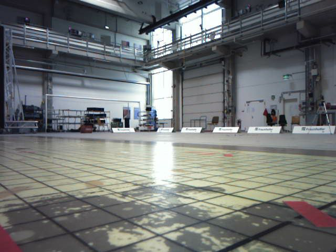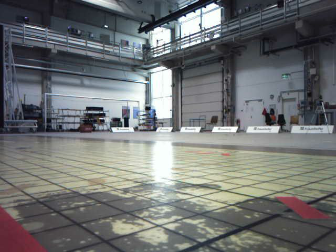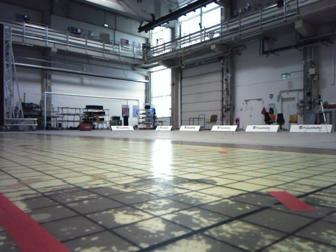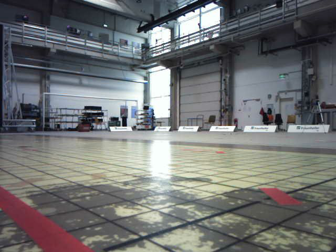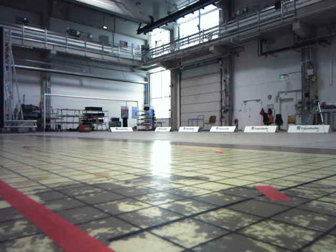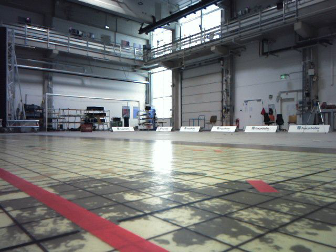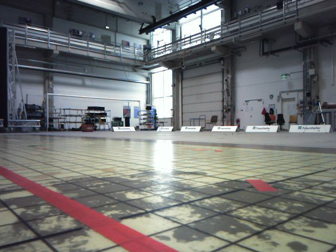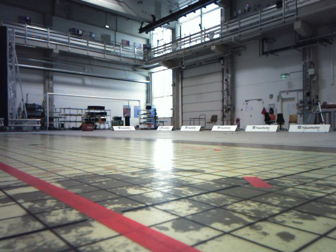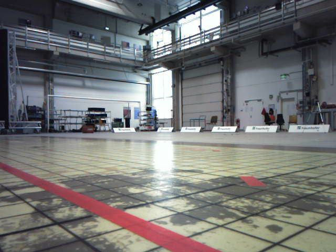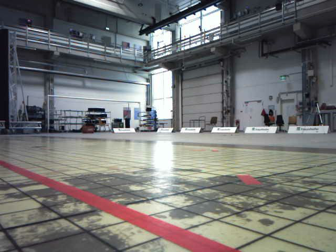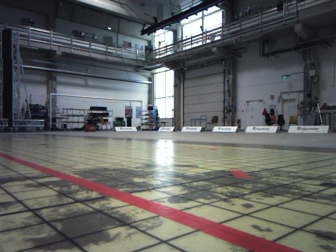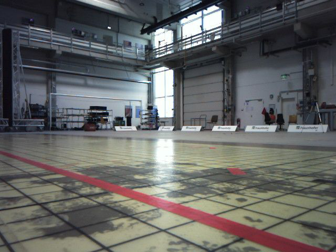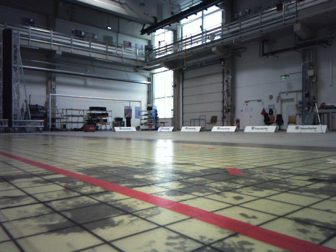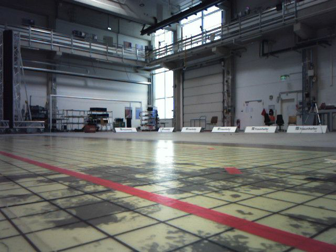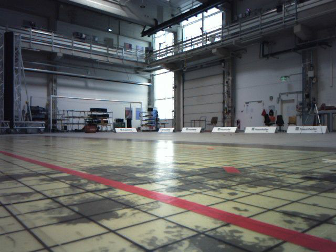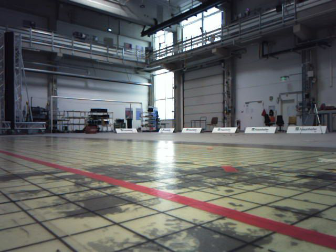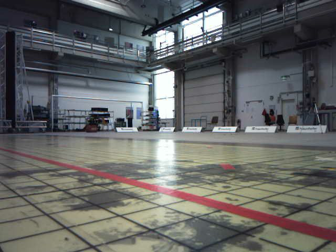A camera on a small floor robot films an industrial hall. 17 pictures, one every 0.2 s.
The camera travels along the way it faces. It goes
backward.
0.0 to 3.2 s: The camera travels backward, about 0.7 m, so what stands in front gets smaller.
The film runs backward here.
